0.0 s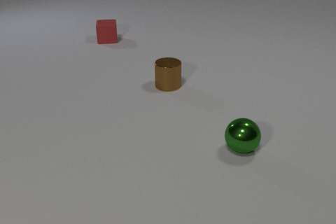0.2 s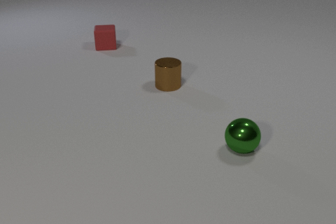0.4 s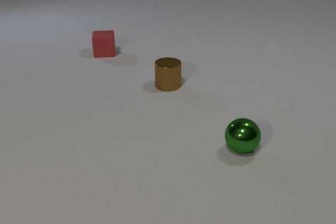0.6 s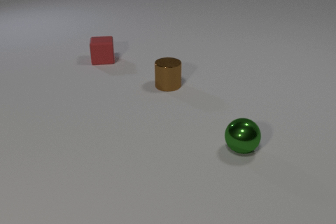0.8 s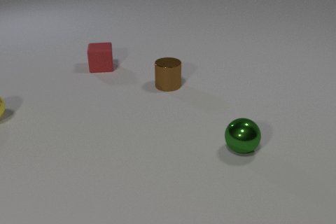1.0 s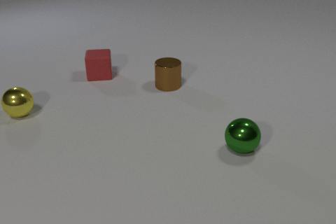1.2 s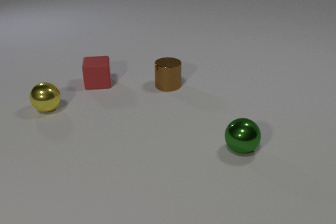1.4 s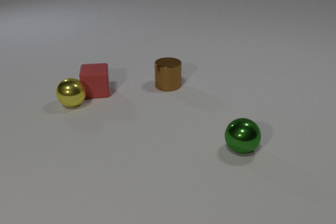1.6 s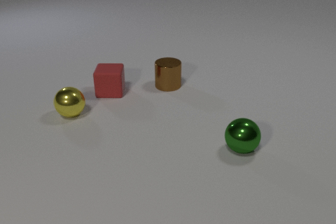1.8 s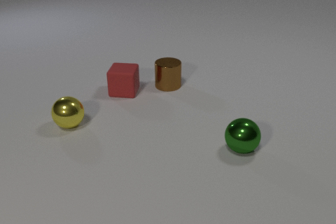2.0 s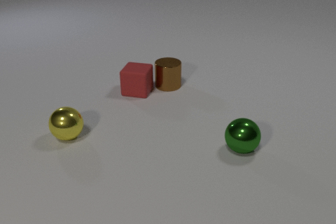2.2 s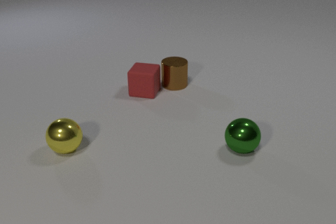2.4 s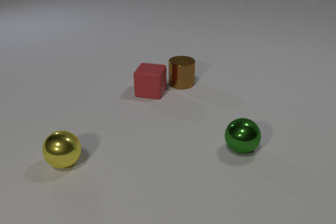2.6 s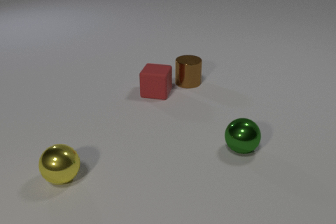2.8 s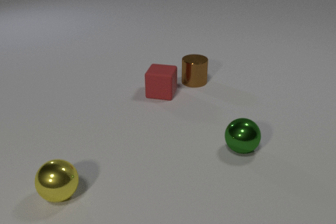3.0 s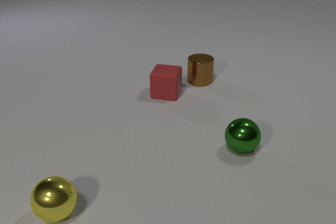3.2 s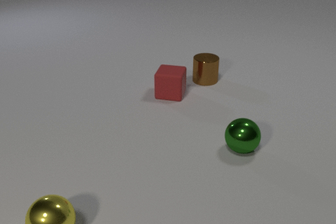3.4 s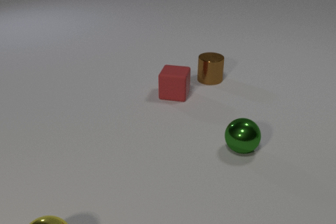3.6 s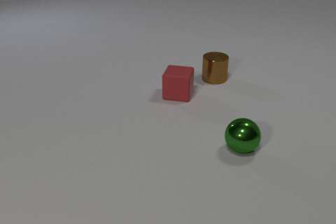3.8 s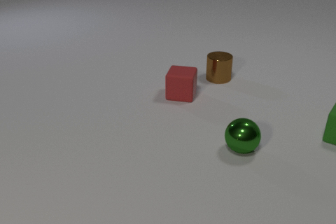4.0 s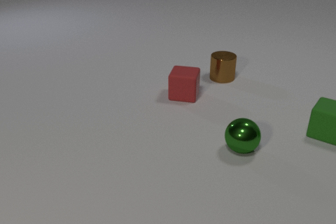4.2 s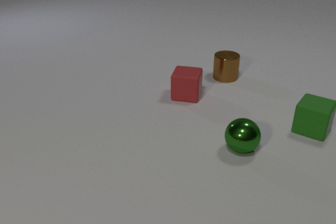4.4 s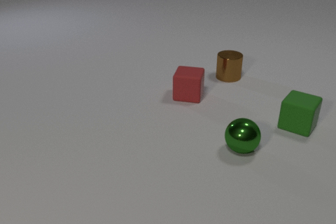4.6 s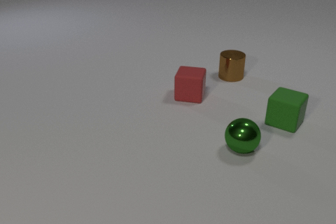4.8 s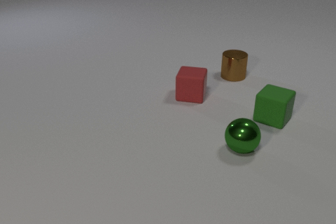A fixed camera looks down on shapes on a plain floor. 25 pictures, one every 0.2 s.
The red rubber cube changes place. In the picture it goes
toward the camera.
The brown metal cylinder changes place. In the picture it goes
to the right.
0.0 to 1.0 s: The red rubber cube slides toward the camera. The yellow metal sphere comes in at the left edge, rolls to the right.
1.0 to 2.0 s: The red rubber cube slides toward the camera and to the right, spins so that its near face slides to the left, clockwise seen from above. The yellow metal sphere rolls toward the camera and to the right. The red rubber cube and the yellow metal sphere collide.
2.0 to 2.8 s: The red rubber cube slides to the right. The yellow metal sphere rolls toward the camera. The brown metal cylinder slides to the right. The red rubber cube and the brown metal cylinder collide.
2.8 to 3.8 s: The red rubber cube slides to the right. The yellow metal sphere rolls toward the camera, leaves at the bottom edge. The brown metal cylinder slides to the right and away from the camera. The green rubber cube comes in at the right edge, slides to the left.
3.8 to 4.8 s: The red rubber cube slides to the right. The brown metal cylinder slides to the right and away from the camera. The green rubber cube slides to the left.
What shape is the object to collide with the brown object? cube.
Are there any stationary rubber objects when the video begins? no.
How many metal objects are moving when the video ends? 1.
